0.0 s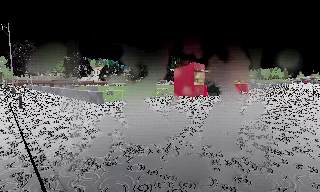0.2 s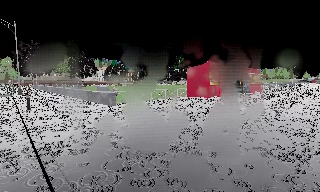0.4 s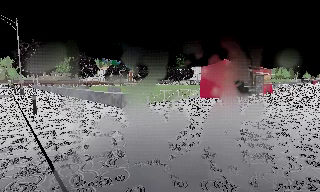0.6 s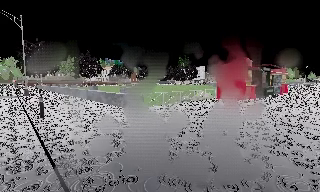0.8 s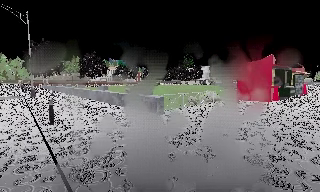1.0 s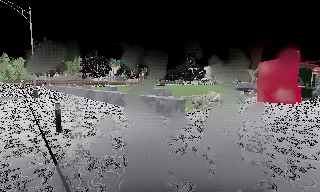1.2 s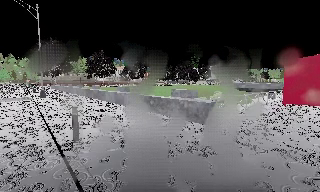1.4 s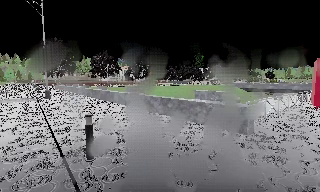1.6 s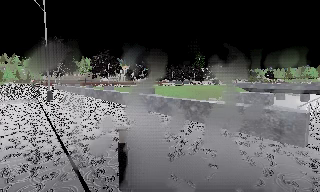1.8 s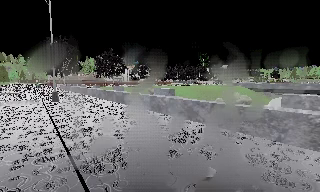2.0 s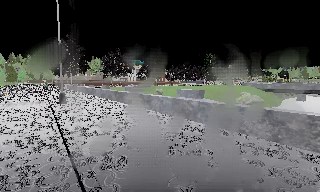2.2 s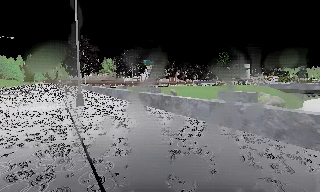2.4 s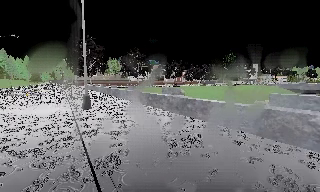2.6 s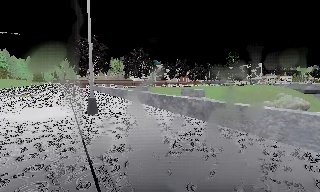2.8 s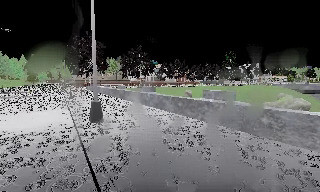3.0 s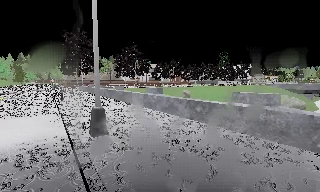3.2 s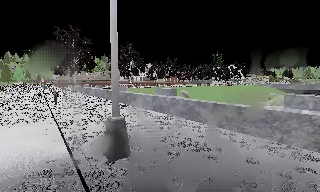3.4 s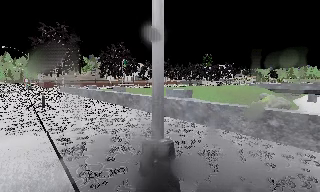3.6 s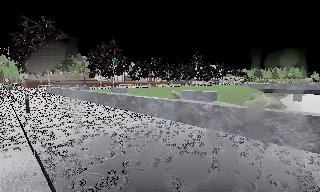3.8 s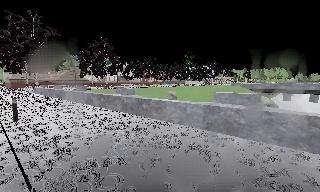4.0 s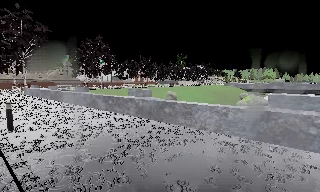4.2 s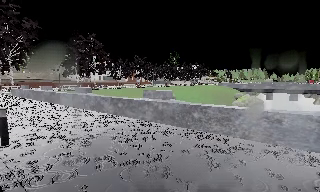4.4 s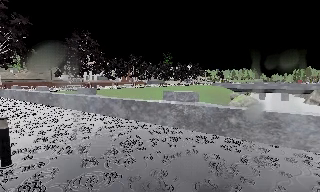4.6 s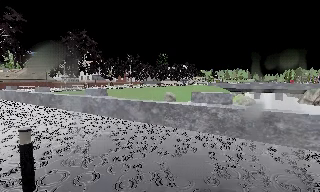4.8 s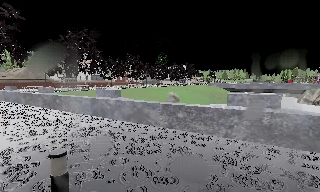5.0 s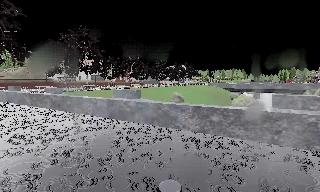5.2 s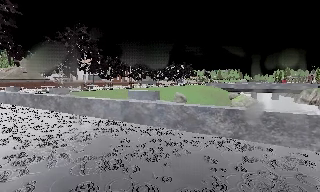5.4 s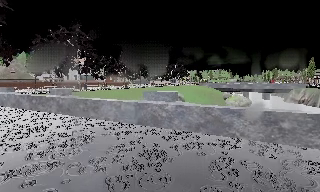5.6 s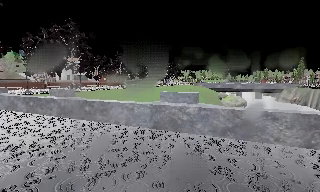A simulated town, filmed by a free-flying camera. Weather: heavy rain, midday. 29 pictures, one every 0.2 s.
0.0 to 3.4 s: The camera travels forward and to its left, about 20 m, so what stands in front looms larger.
3.4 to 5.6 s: The camera pans to its right, which is clockwise from overhead, by about 25 degrees. It travels to its left and forward, about 13 m.
The film runs forward here.
